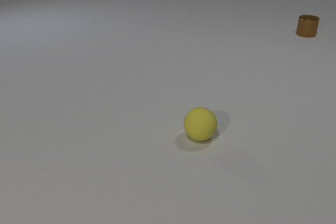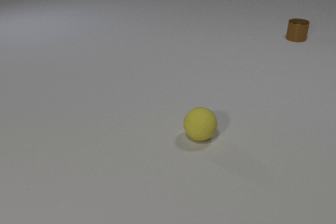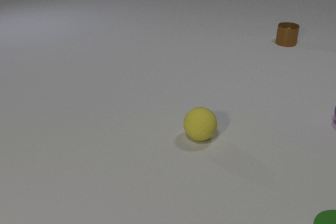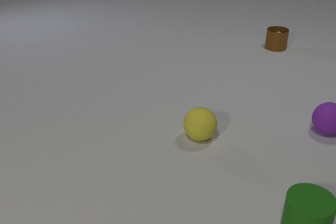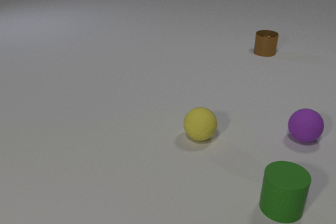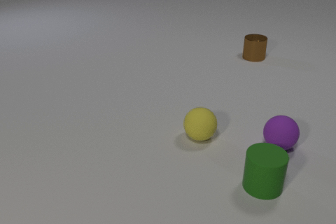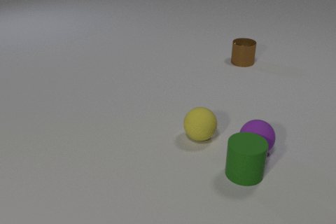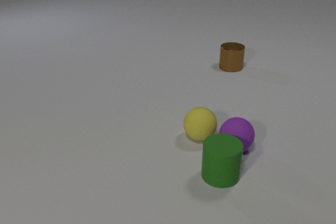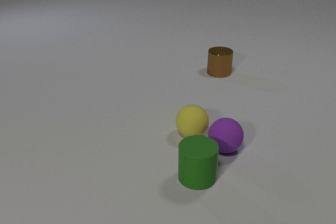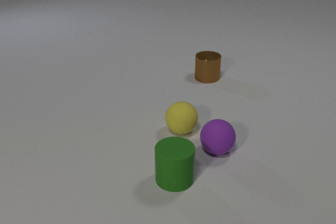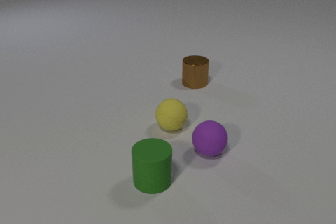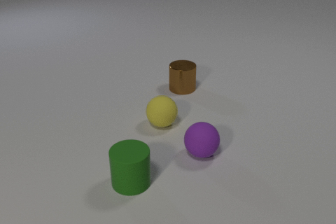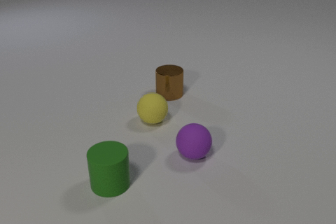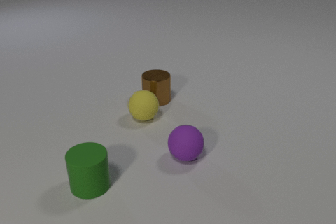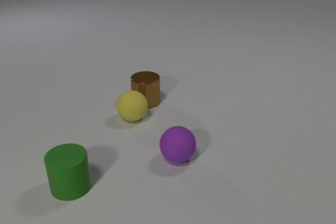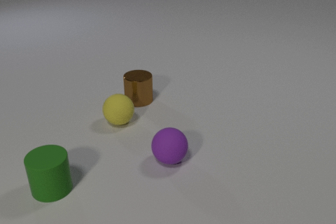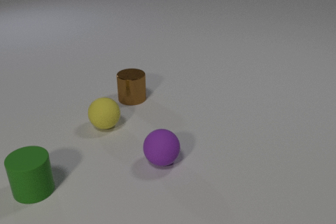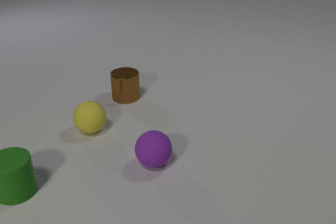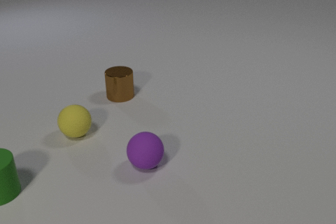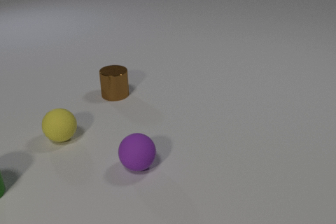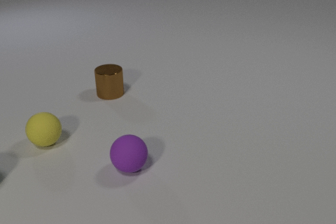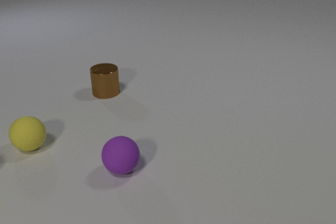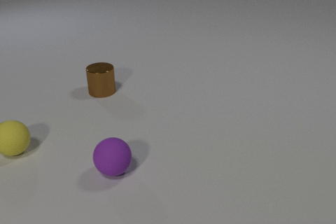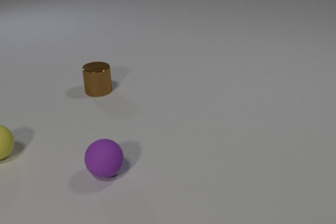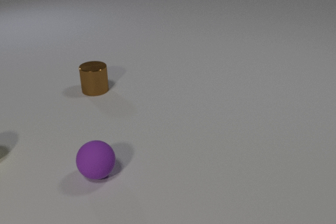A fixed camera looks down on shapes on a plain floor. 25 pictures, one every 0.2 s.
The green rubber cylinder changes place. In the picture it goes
to the left.
The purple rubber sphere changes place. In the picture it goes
to the left.
0.0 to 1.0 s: The green rubber cylinder comes in at the bottom edge, slides away from the camera and to the left. The purple rubber sphere comes in at the right edge, rolls toward the camera and to the left. The brown metal cylinder slides toward the camera and to the left.
1.0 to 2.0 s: The green rubber cylinder slides to the left. The purple rubber sphere rolls to the left. The brown metal cylinder slides toward the camera and to the left. The yellow rubber sphere rolls to the left and away from the camera. The green rubber cylinder and the purple rubber sphere collide. The purple rubber sphere and the yellow rubber sphere collide.
2.0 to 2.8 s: The green rubber cylinder slides to the left. The purple rubber sphere rolls to the left and toward the camera. The brown metal cylinder slides to the left and toward the camera. The yellow rubber sphere rolls to the left and away from the camera. The brown metal cylinder and the yellow rubber sphere collide.
2.8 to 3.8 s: The green rubber cylinder slides to the left. The purple rubber sphere rolls to the left. The brown metal cylinder slides to the left and away from the camera. The yellow rubber sphere rolls to the left.
3.8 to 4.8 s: The green rubber cylinder leaves at the left edge. The purple rubber sphere rolls to the left. The brown metal cylinder slides to the left and away from the camera. The yellow rubber sphere rolls to the left, leaves at the left edge.
Are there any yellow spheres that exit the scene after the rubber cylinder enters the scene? yes.
What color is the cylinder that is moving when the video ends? brown.
How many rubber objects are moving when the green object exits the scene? 2.
